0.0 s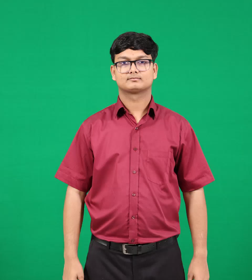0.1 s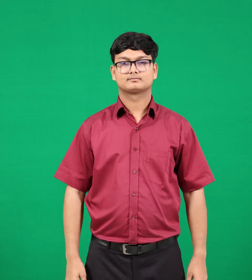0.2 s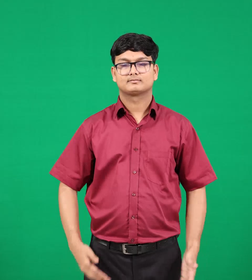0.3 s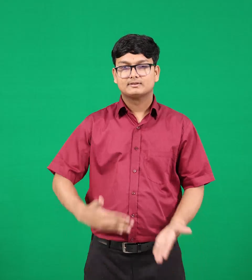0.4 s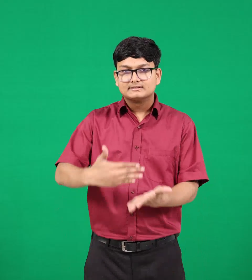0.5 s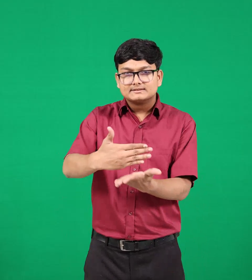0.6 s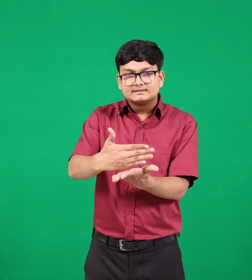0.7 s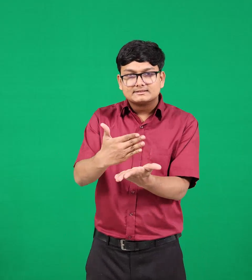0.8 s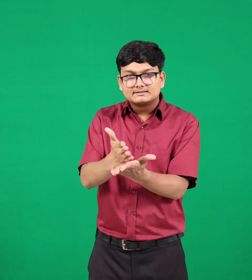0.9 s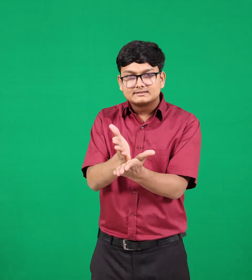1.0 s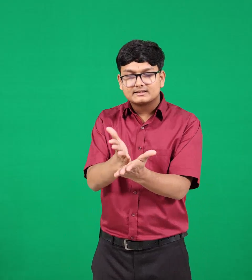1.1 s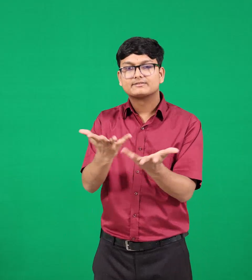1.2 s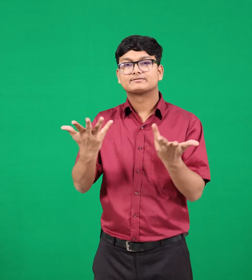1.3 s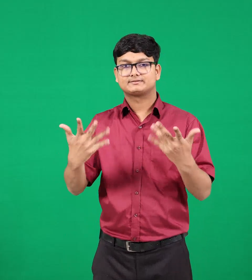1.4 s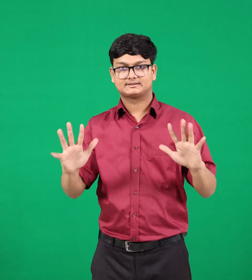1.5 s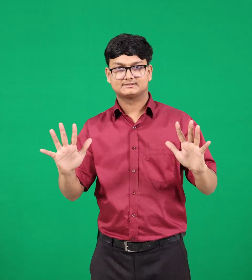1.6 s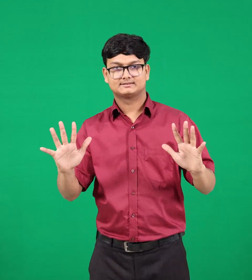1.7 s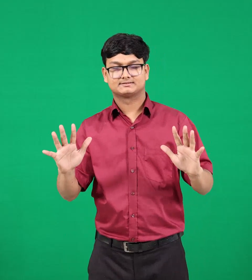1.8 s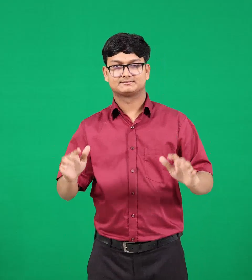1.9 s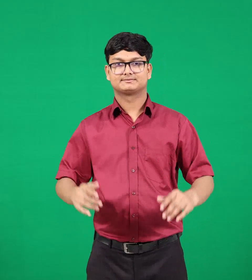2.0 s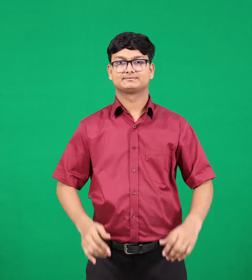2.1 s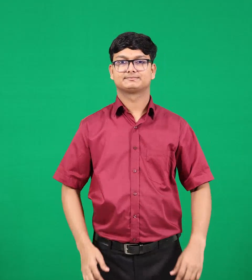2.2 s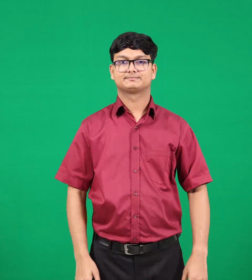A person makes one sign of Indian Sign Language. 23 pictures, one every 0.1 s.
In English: divided
